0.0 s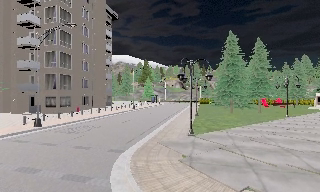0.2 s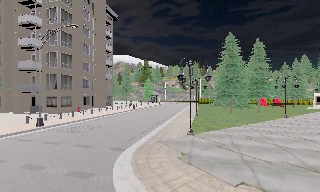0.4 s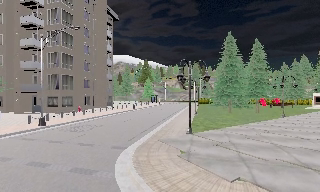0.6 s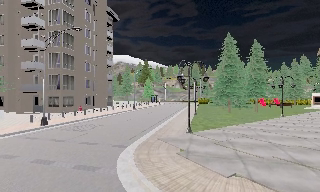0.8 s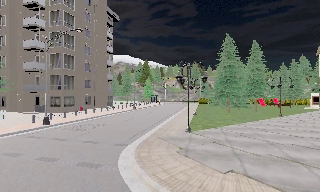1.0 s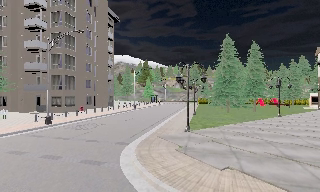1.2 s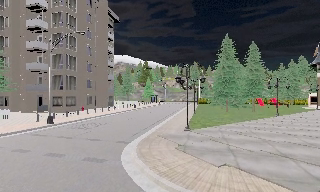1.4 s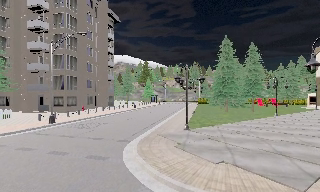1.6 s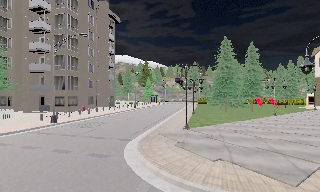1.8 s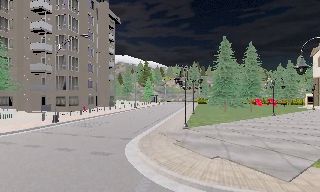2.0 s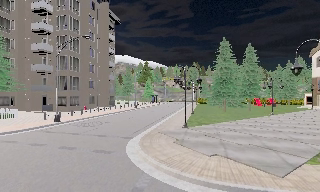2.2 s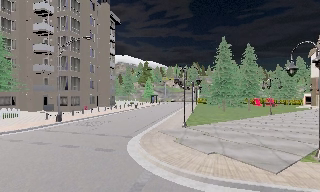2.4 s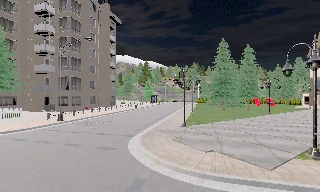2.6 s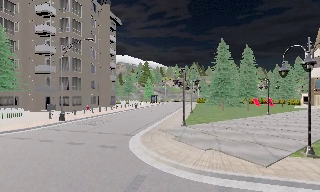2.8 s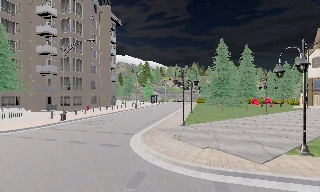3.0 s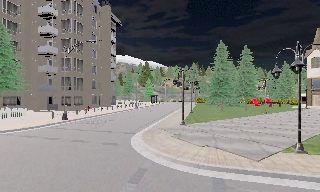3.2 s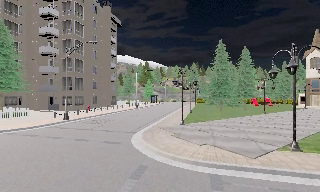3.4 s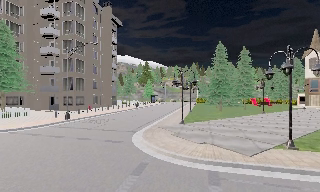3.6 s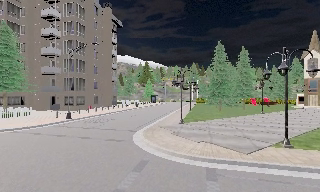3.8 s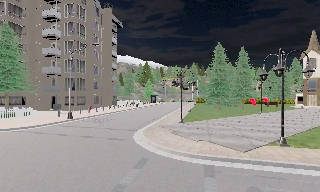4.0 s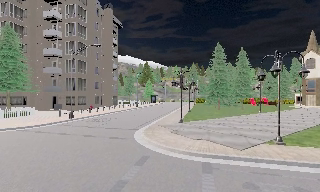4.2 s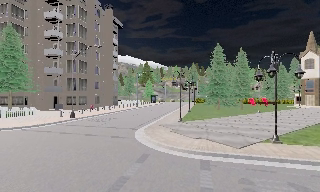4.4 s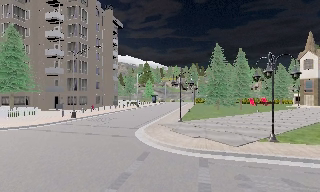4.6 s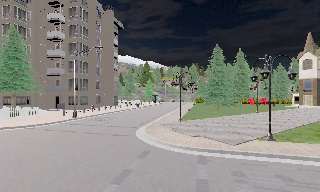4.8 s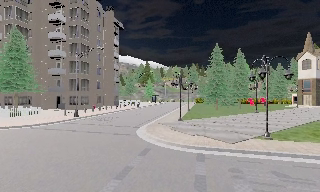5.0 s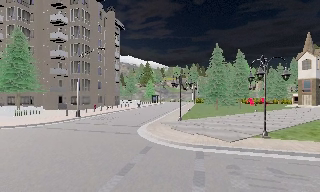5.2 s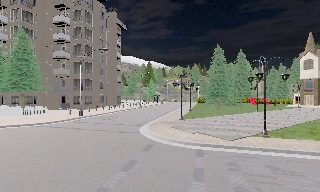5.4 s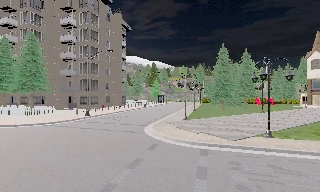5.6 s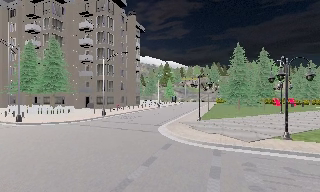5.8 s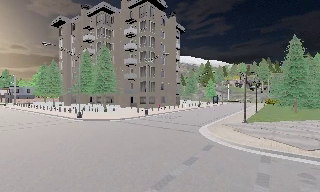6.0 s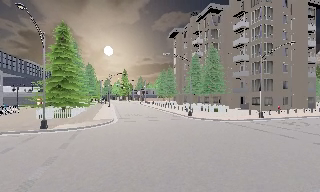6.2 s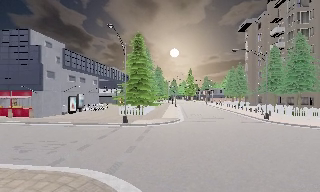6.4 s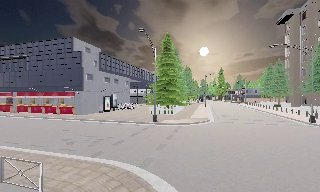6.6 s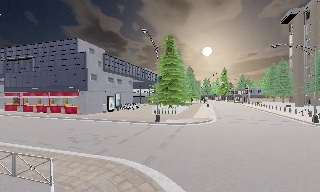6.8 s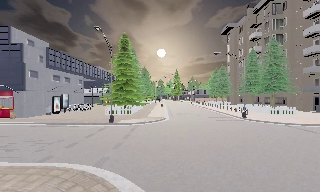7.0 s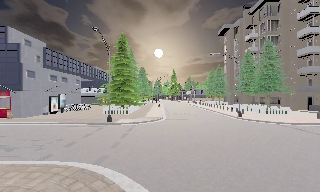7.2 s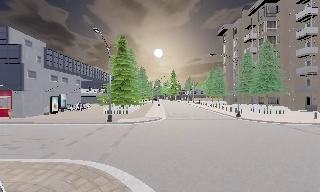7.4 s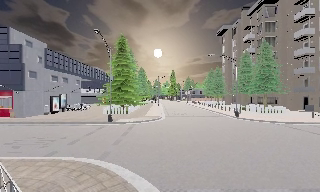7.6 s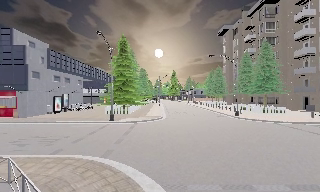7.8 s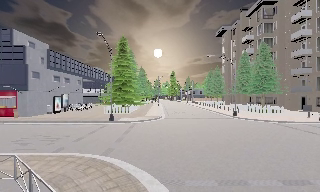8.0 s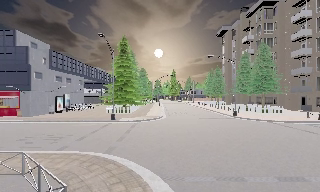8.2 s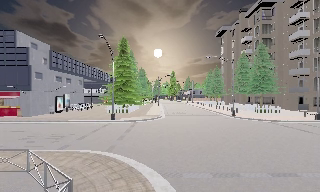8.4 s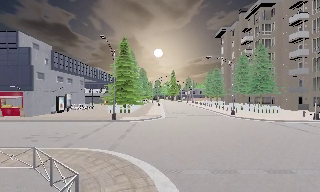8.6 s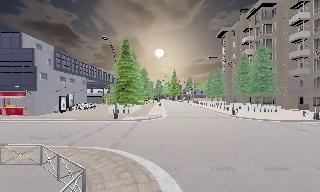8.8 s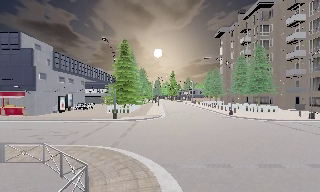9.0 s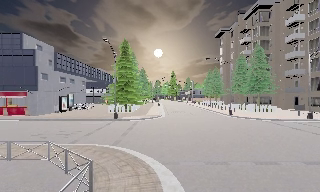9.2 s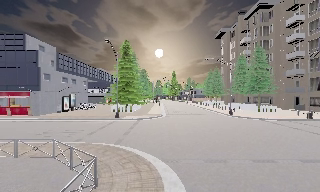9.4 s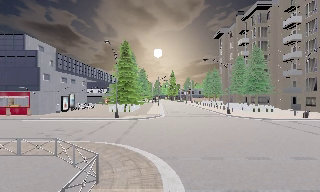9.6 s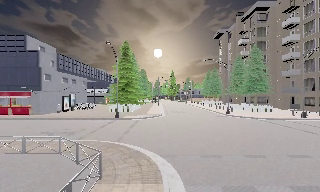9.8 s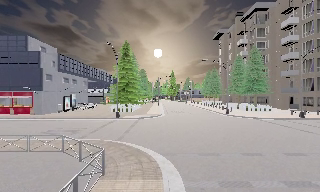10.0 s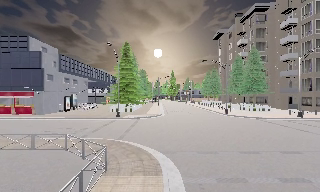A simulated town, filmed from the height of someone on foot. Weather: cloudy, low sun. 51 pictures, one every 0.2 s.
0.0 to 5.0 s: The camera travels backward, about 6 m, so what stands in front gets smaller.
5.0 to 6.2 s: The camera swings to its left by about 80 degrees, and the scene slides to the right. It travels backward, about 1.5 m.
6.2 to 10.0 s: The camera travels backward, about 4.5 m, so what stands in front gets smaller.
The film runs backward here.
